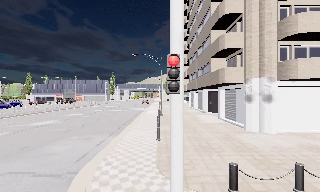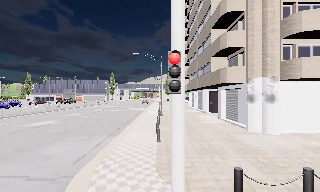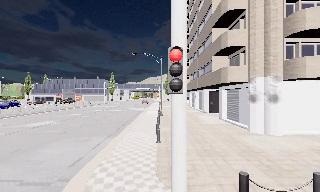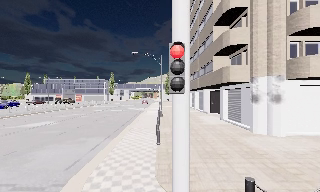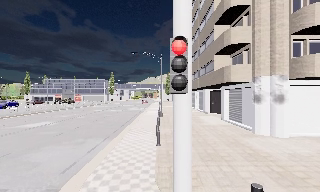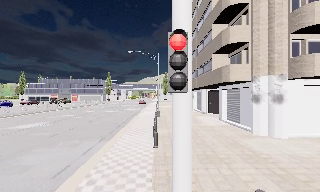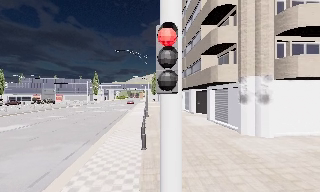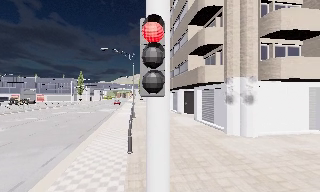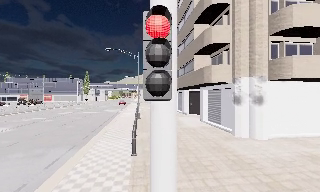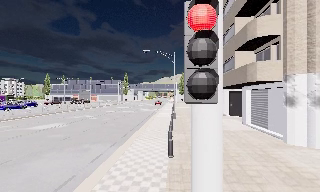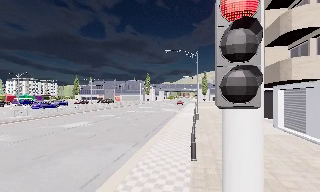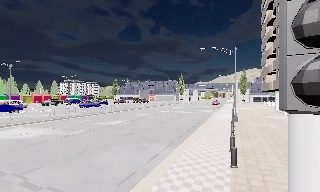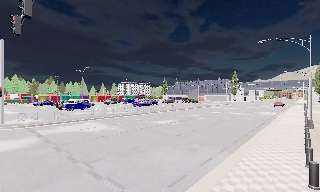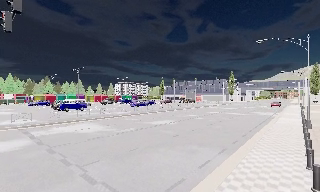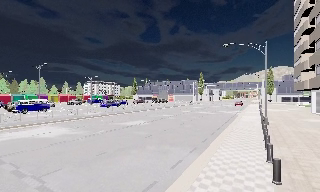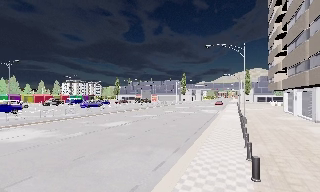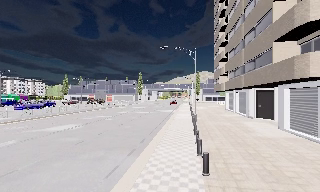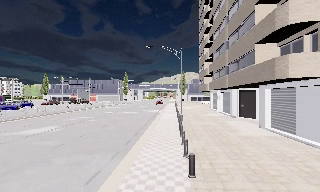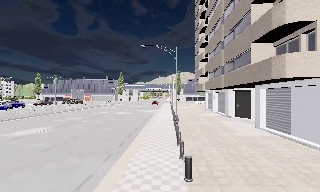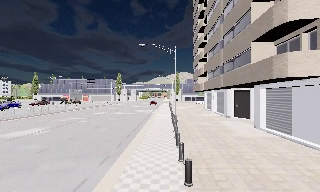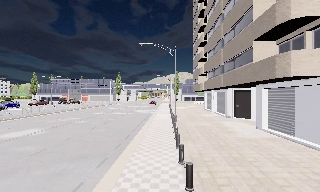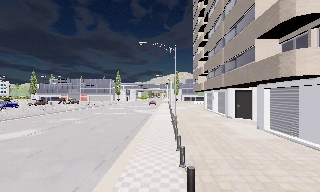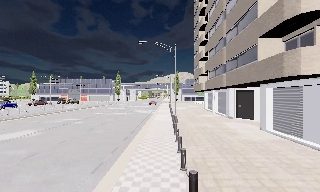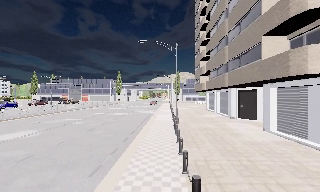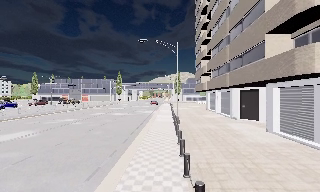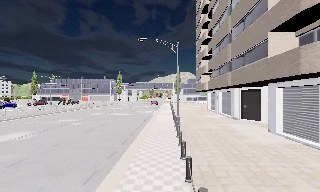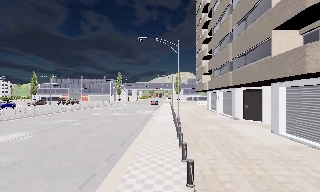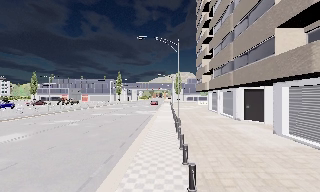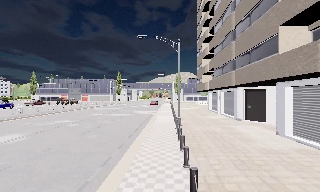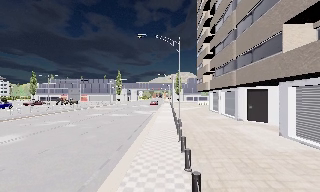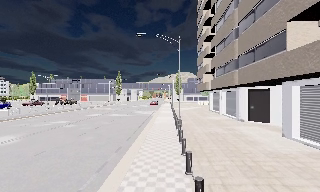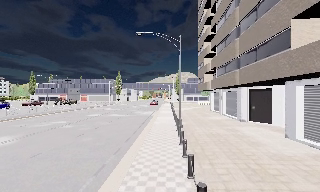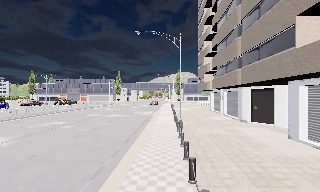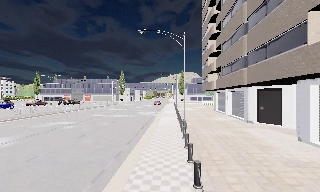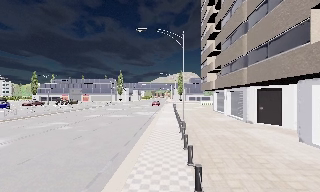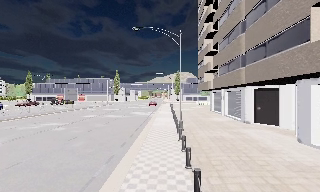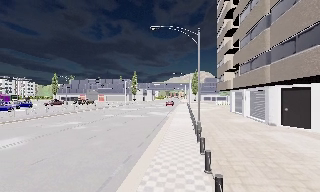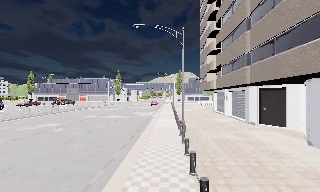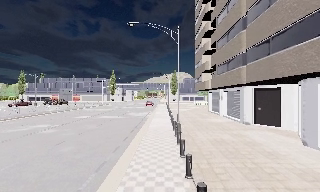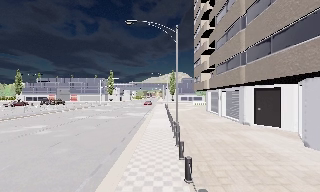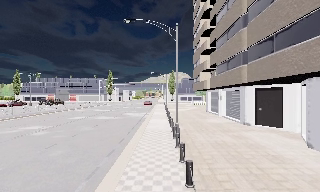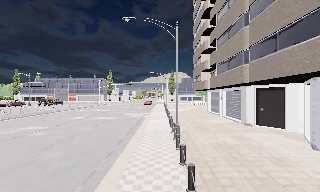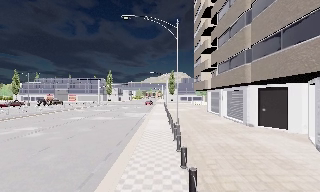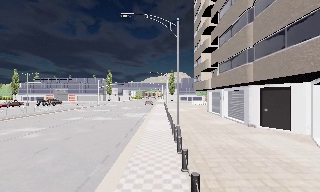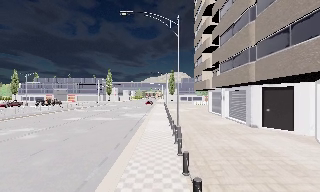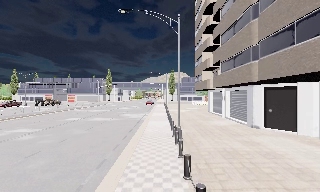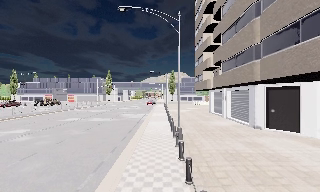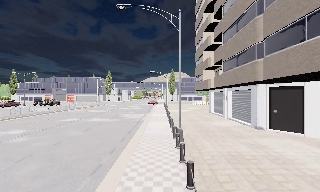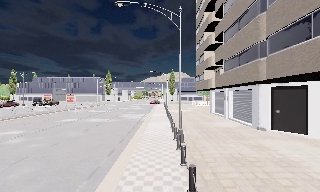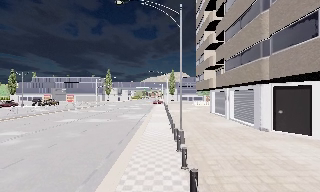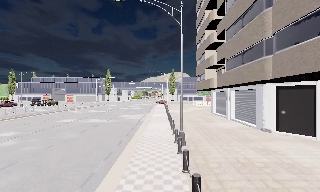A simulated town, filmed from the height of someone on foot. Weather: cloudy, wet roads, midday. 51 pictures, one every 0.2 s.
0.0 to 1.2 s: The camera travels forward, about 1.5 m, so what stands in front looms larger.
1.2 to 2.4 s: The camera swings to its left by about 45 degrees, and the scene slides to the right. It travels forward, about 1.5 m.
2.4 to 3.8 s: The scene slides to the left, as the camera pans about 40 degrees to its right. It travels forward, about 1.5 m.
3.8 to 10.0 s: The camera travels forward, about 8 m, so what stands in front looms larger.
The film runs forward here.
